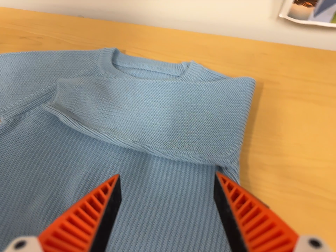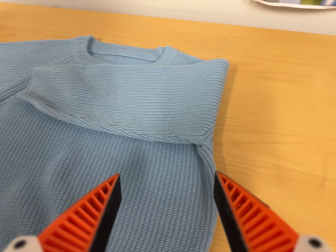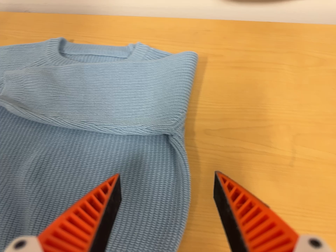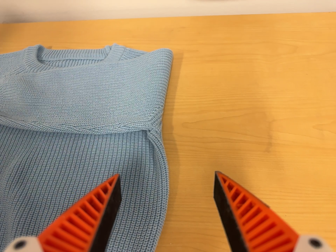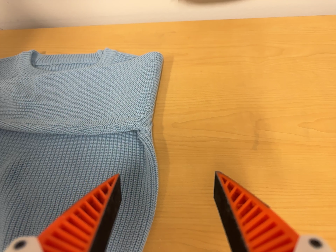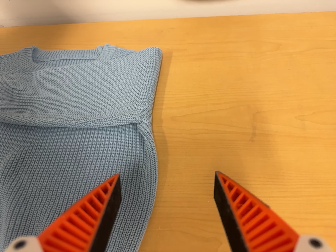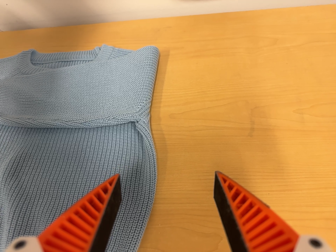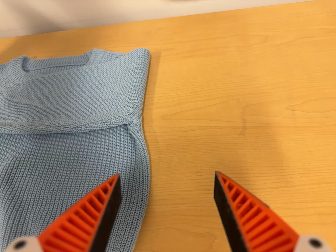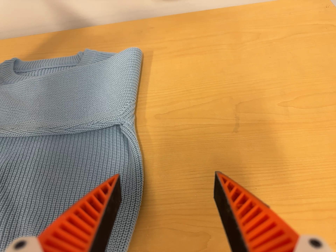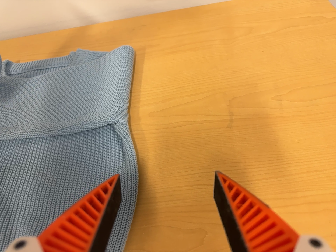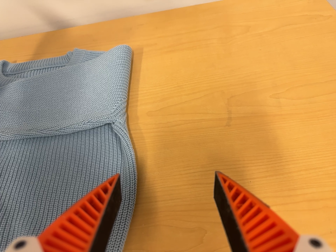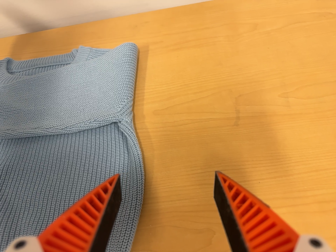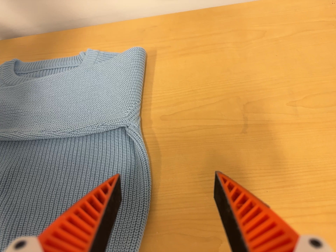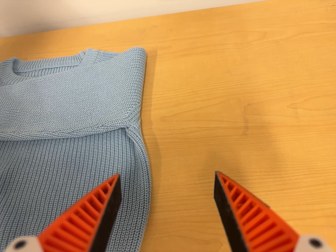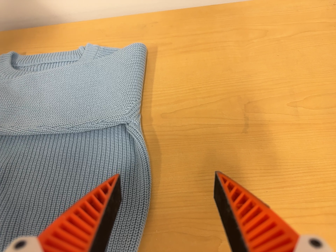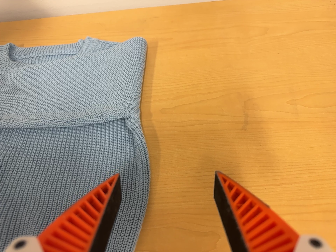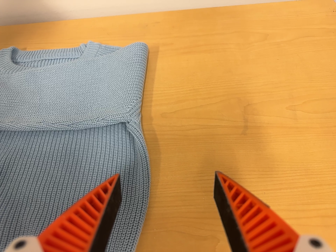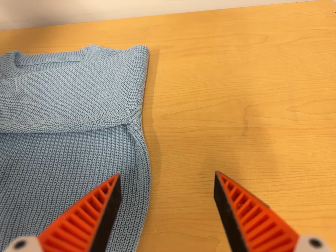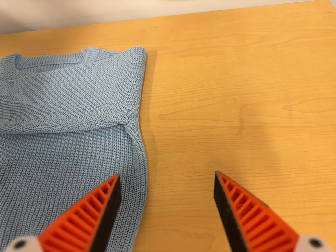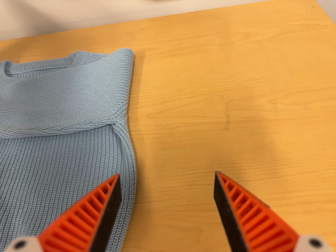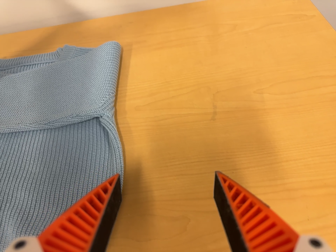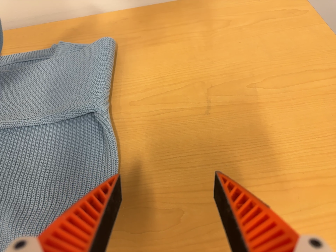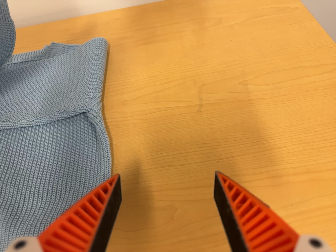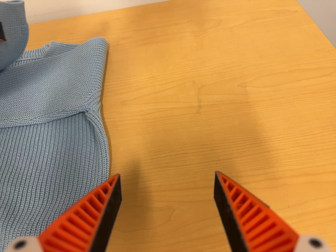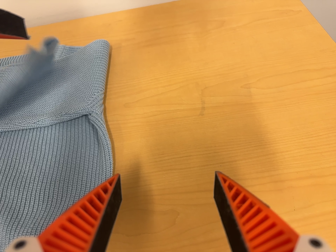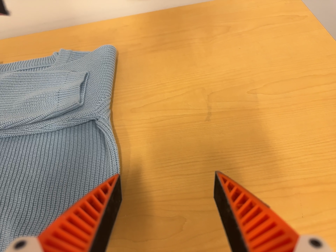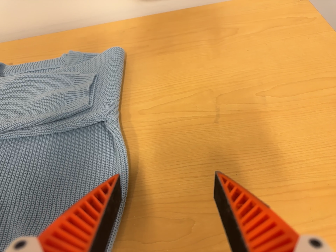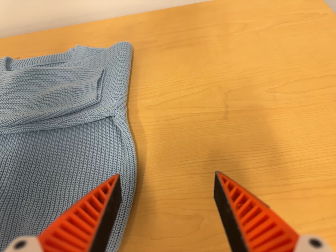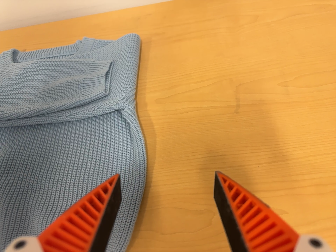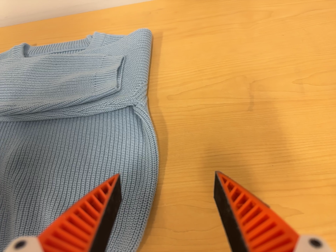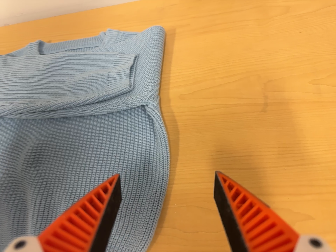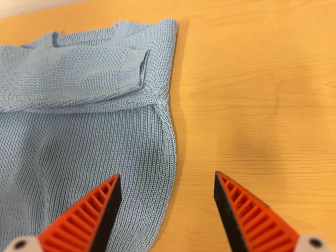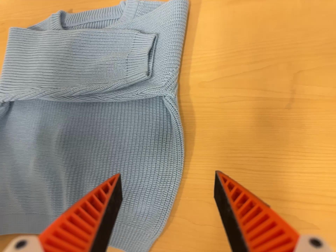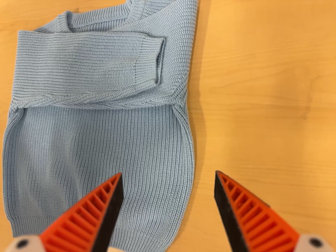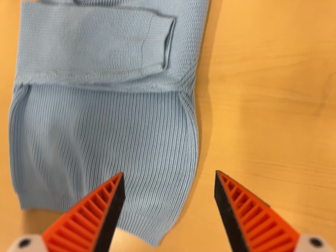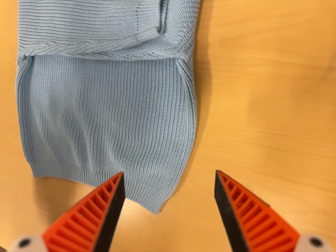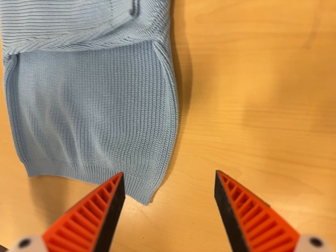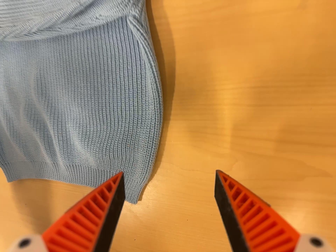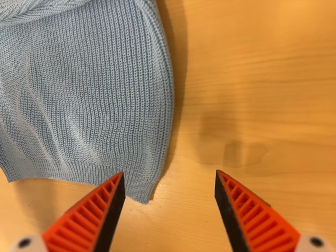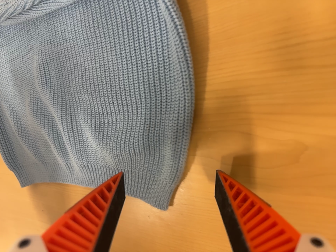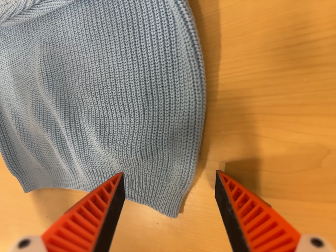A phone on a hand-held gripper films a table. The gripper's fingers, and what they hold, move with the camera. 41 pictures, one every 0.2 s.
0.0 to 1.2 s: The camera travels to its right and toward the bottom of its view, about 14 cm, so close, fixed things drift to the left. It rolls about its line of sight by about 15 degrees, and the scene rotates counterclockwise.
1.2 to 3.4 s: The camera shifts only a little, or ends up much as it began.
3.4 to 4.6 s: The camera travels to its right, about 6 cm, so close, fixed things drift to the left.
4.6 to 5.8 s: The camera travels to its left, about 5 cm, so close, fixed things drift to the right.
5.8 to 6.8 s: The scene slides to the right, as the camera pans about 15 degrees to its left. It travels toward the top of its view, about 18 cm. Its aim tips toward the bottom of its view by about 30 degrees.
6.8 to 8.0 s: The camera pans to its left by about 10 degrees. It travels forward and to its right, about 16 cm, so what stands in front looms larger. Its aim tips toward the bottom of its view by about 10 degrees, and the scene shifts upward. It rolls about its line of sight by about 15 degrees, and the scene rotates counterclockwise.
The film runs forward here.
